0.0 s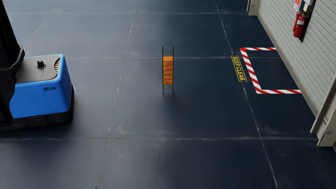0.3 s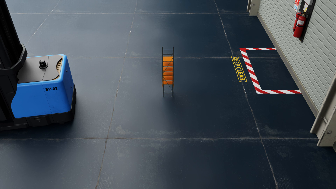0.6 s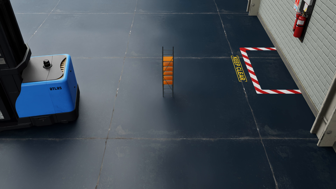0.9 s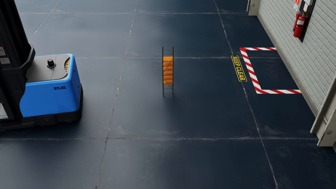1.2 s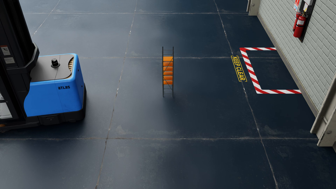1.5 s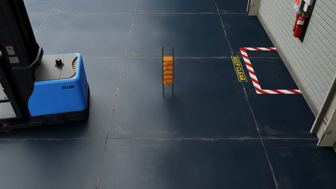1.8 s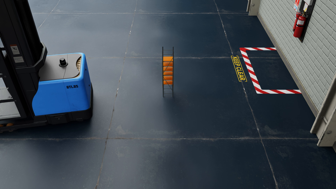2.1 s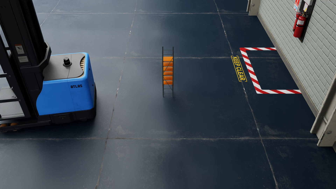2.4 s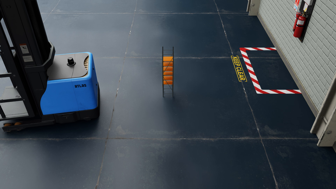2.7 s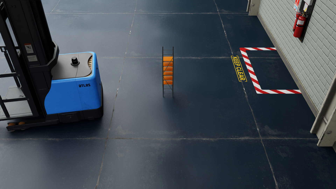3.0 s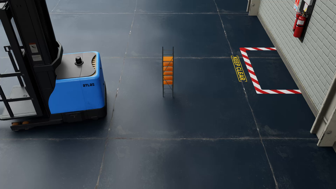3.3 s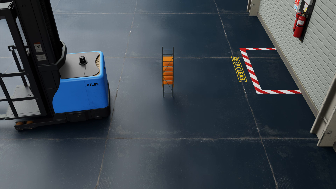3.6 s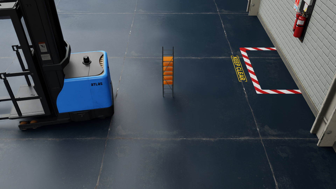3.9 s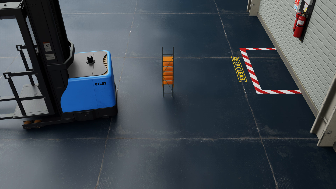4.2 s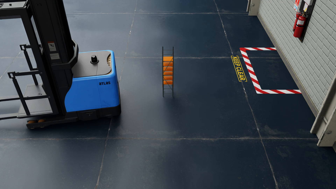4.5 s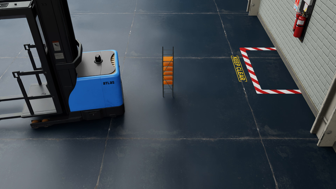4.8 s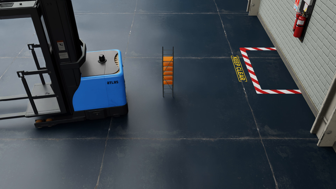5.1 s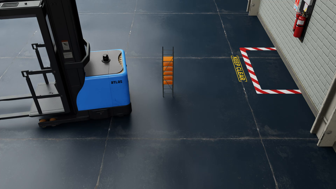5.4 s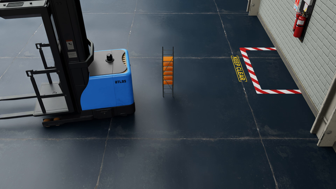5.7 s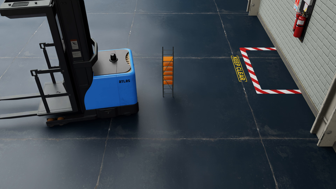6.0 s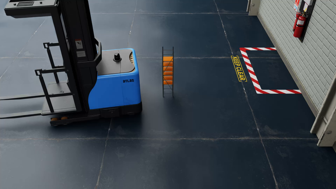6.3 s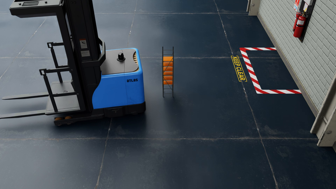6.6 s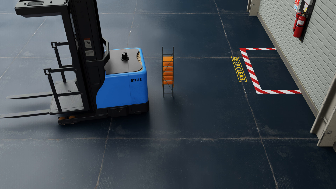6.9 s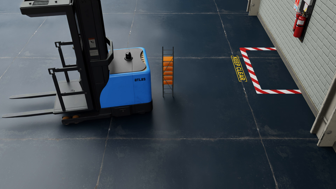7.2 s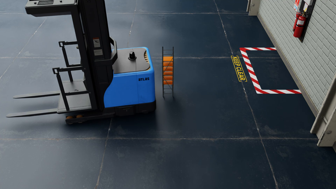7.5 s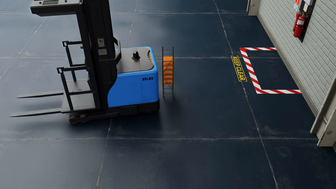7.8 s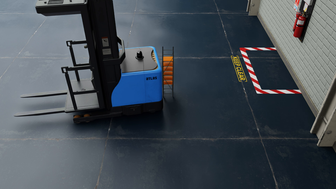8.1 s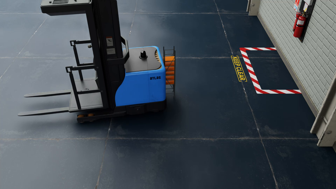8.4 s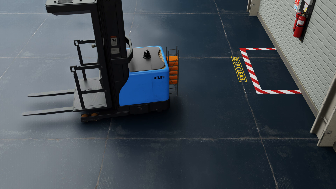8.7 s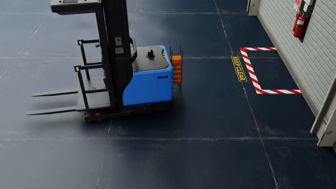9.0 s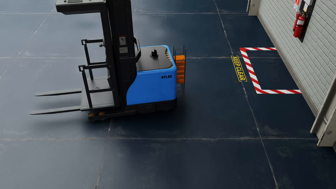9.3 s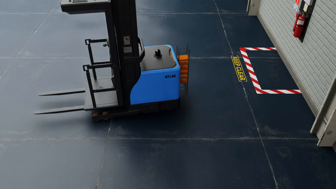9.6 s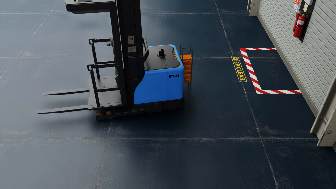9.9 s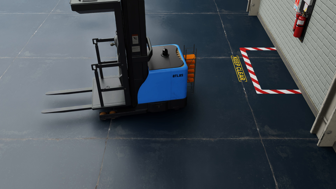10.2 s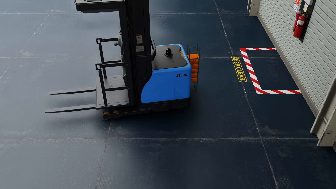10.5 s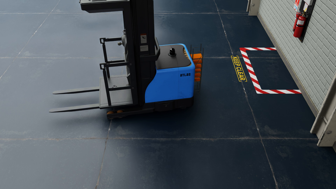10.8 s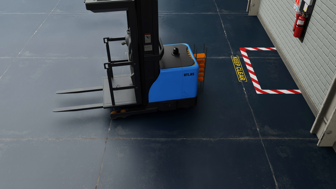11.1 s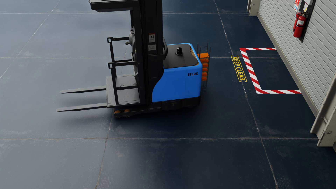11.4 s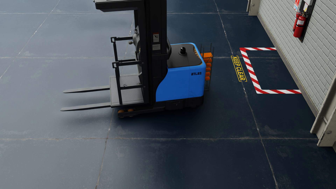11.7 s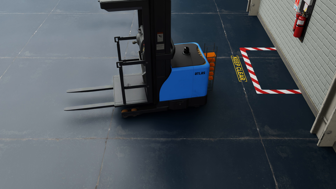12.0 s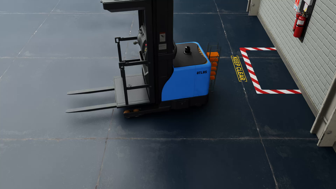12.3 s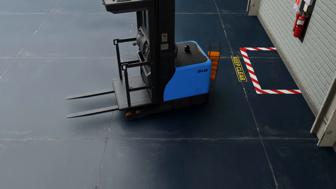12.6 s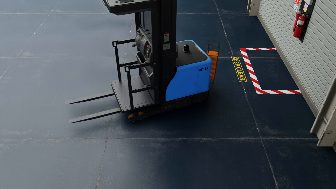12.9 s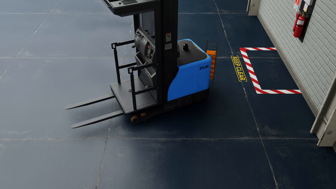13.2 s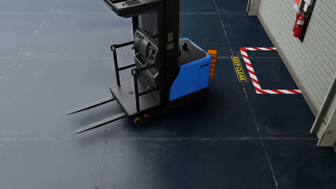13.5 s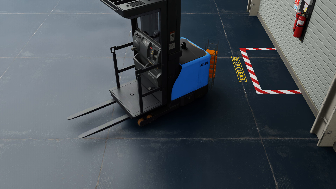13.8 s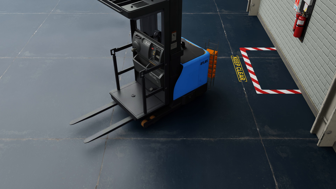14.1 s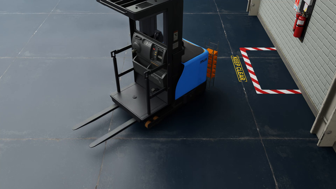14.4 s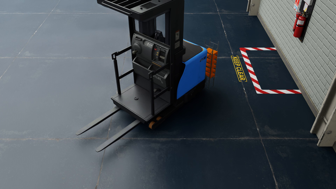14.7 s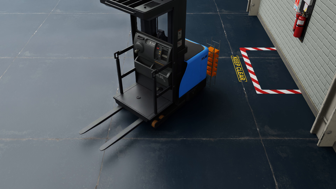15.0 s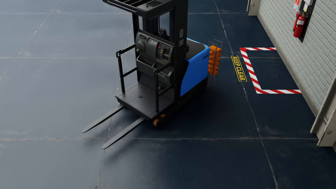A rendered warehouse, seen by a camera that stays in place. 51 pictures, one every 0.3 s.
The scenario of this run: A forklift runs into an object in its way.
